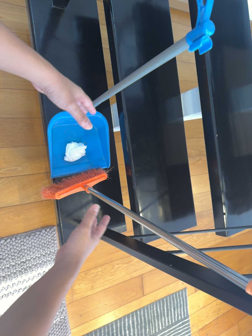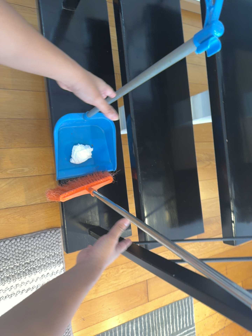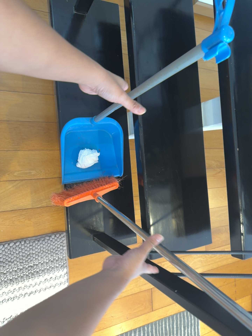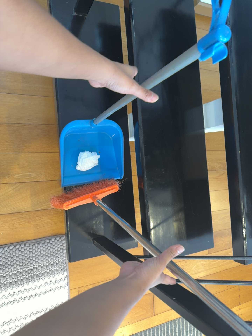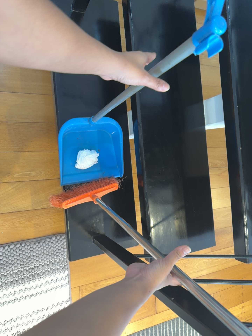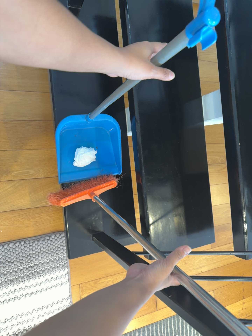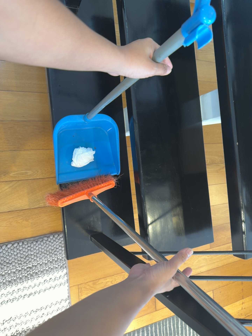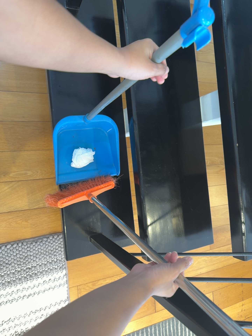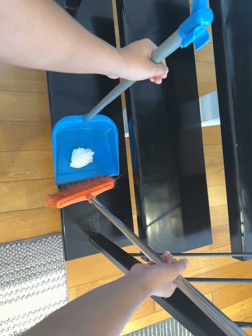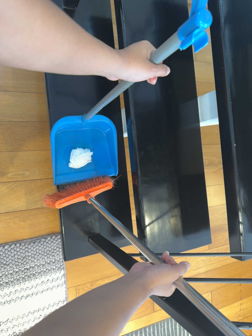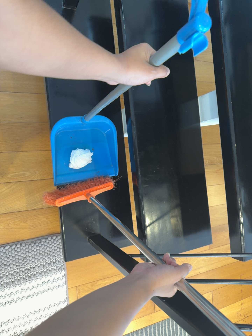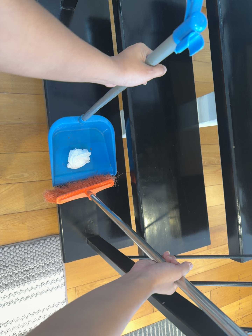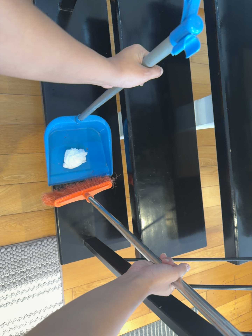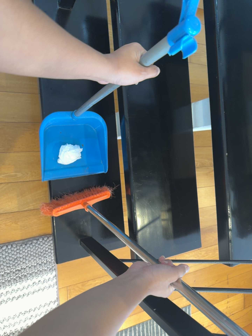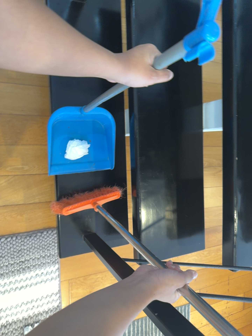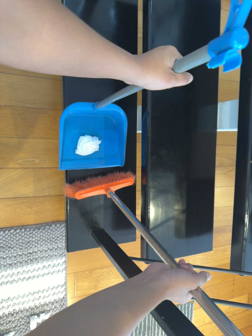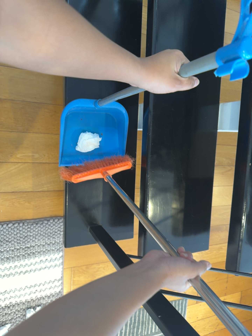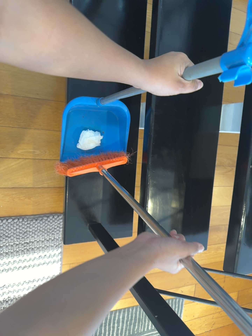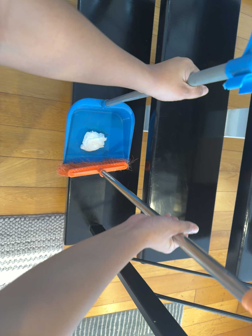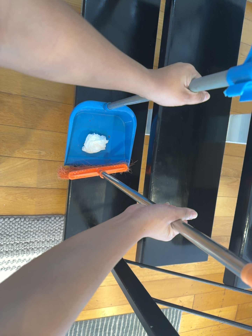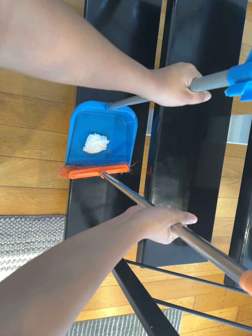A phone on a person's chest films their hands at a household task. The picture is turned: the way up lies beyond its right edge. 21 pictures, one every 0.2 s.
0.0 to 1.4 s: The camera travels to its right and forward, about 10 cm.
1.4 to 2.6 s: The camera shifts only a little, or ends up much as it began.
2.6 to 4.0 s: The camera travels toward the top of its view, about 6 cm. It rolls about its line of sight by about 10 degrees, and the scene rotates clockwise.
The film runs backward here.
